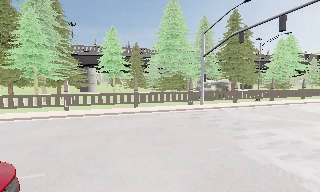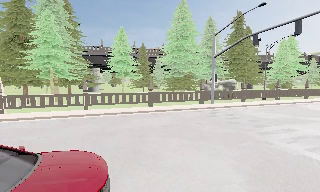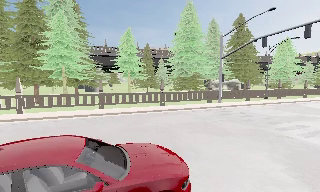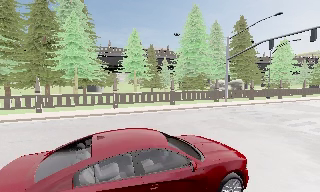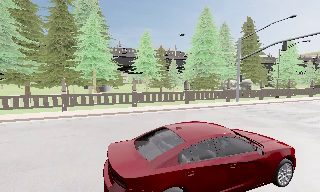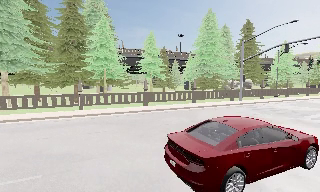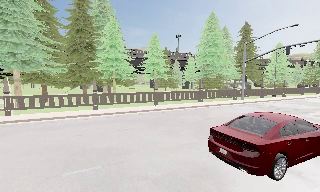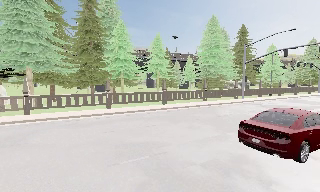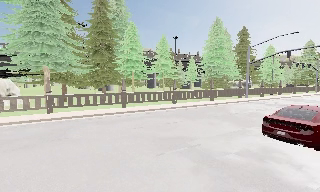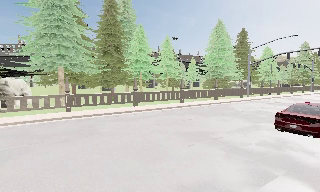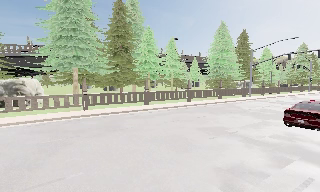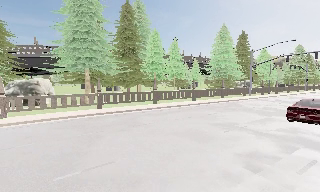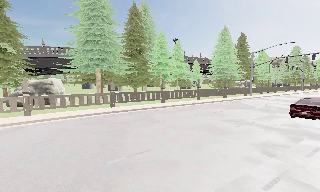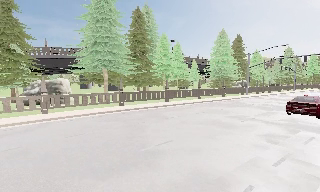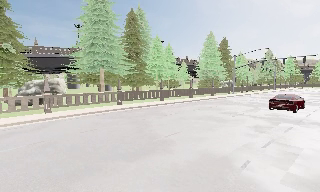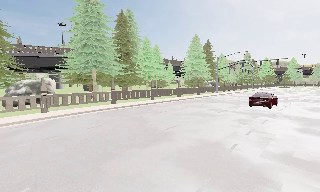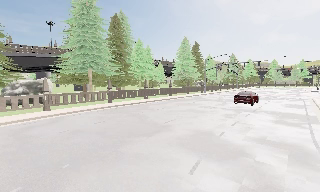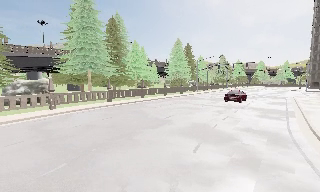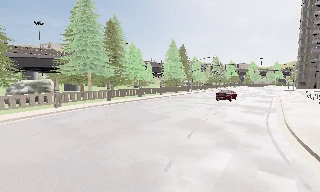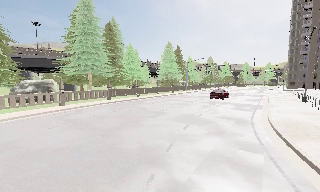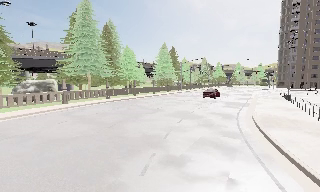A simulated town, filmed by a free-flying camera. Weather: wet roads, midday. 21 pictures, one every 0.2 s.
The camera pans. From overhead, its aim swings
clockwise.
0.0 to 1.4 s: The camera pans to its right, which is clockwise from overhead, by about 10 degrees. It travels to its left, about 12 m, so close, fixed things drift to the right.
1.4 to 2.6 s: The camera travels to its left and backward, about 9 m, so close, fixed things drift to the right.
2.6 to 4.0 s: The camera pans to its right, which is clockwise from overhead, by about 25 degrees. It travels backward and to its left, about 10 m, so what stands in front gets smaller.
The film runs backward here.
